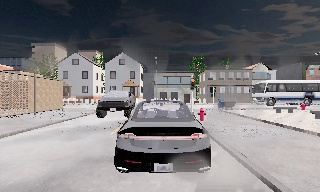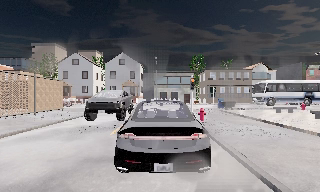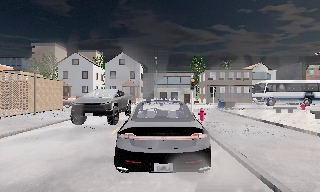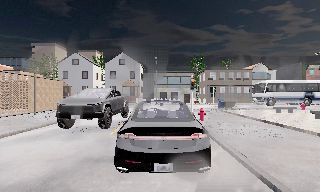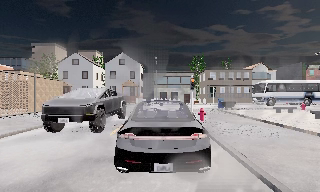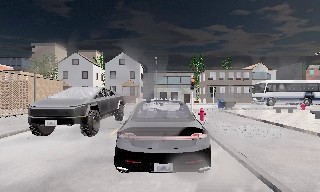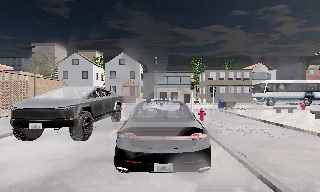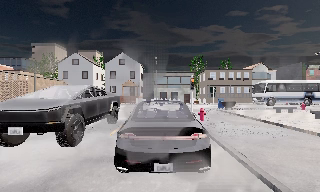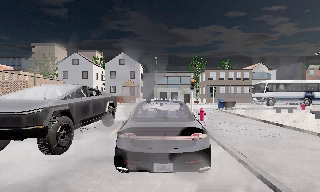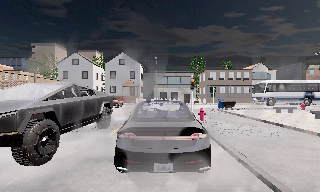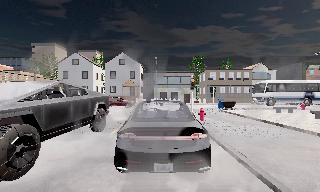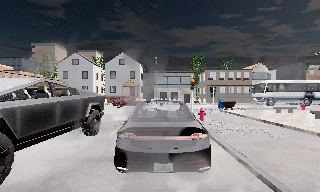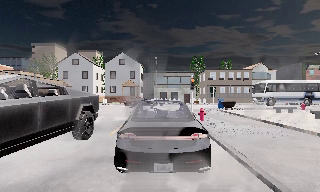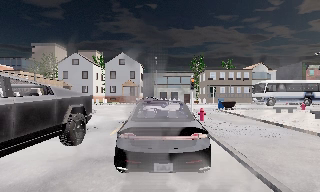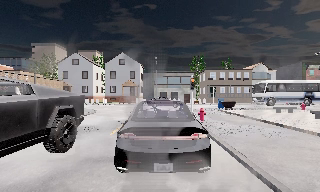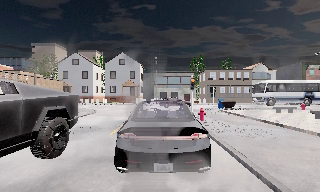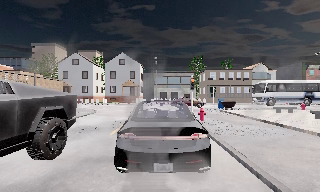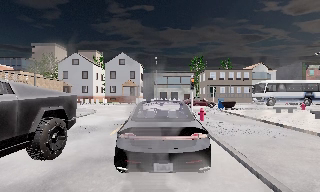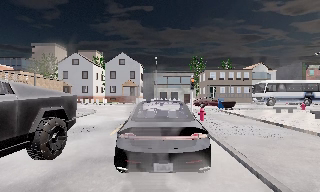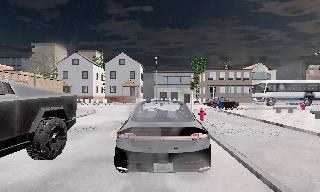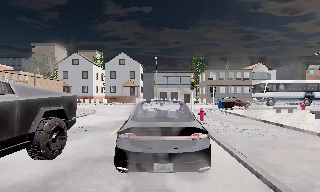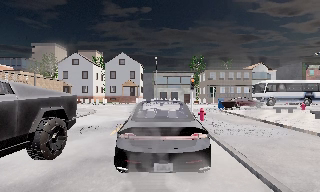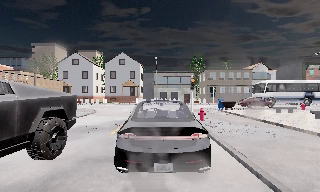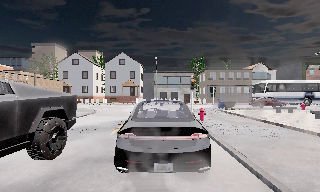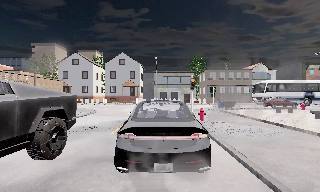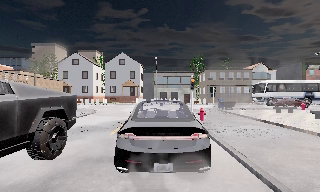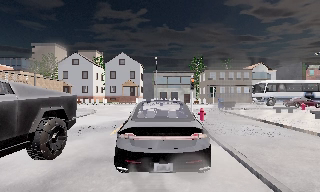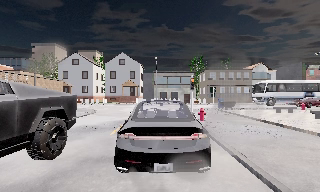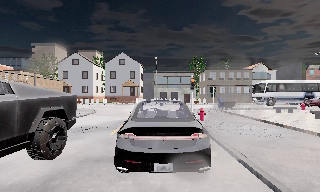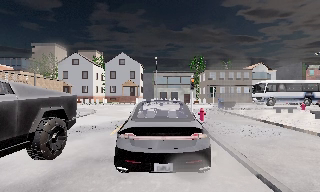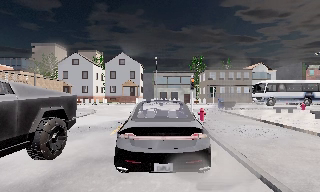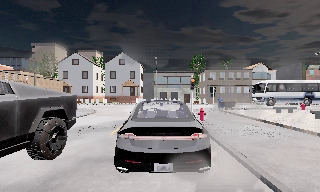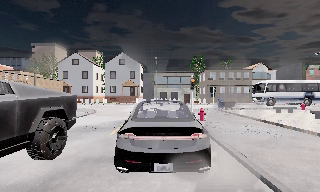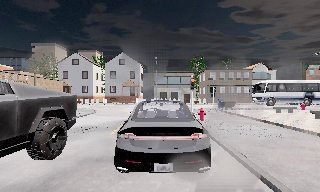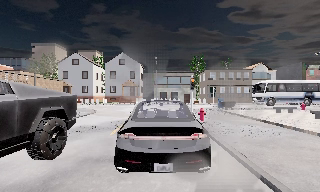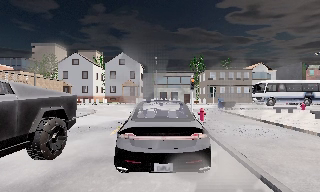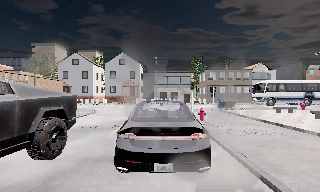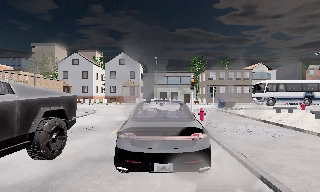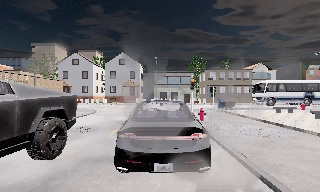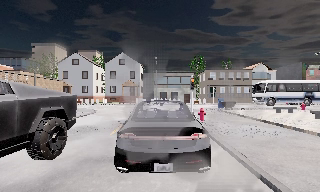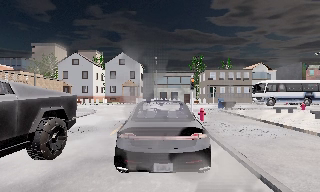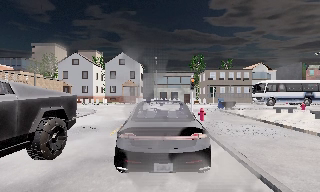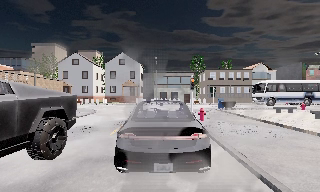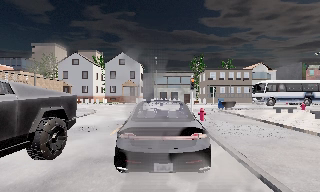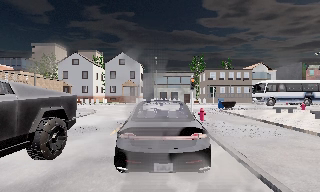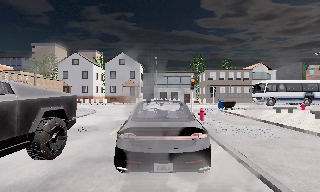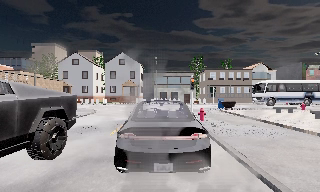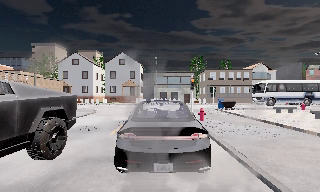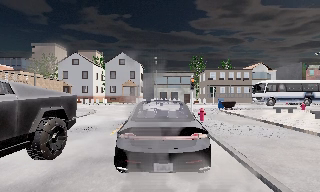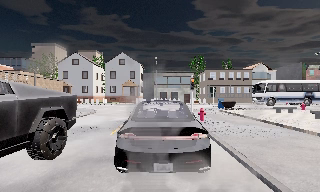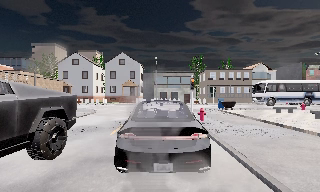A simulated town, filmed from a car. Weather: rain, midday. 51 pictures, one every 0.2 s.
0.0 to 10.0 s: The camera keeps its place and its aim.
The film runs forward here.
